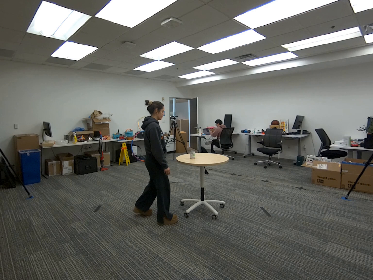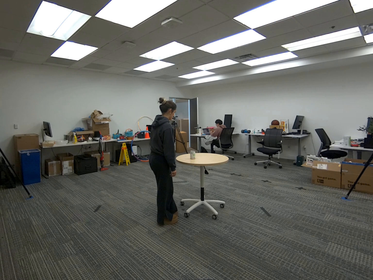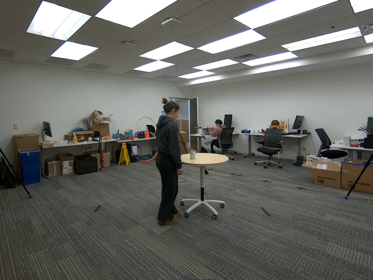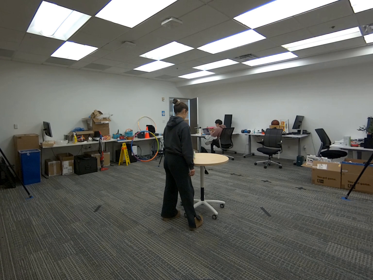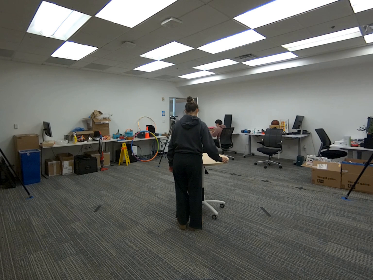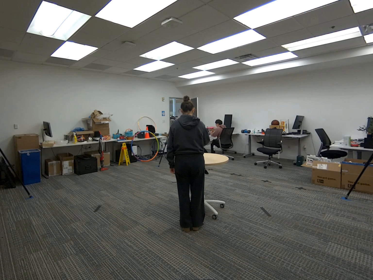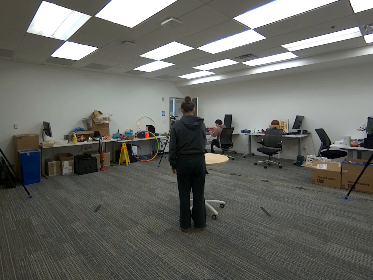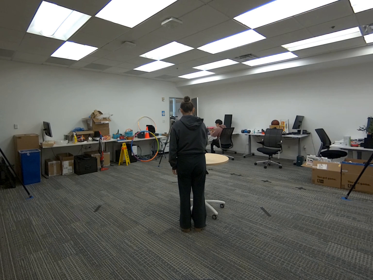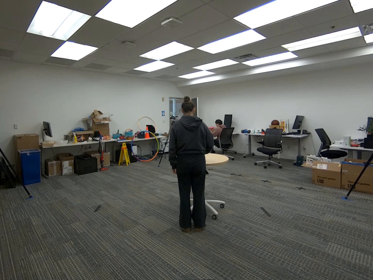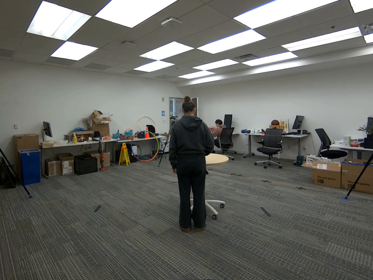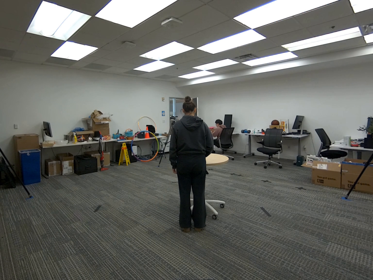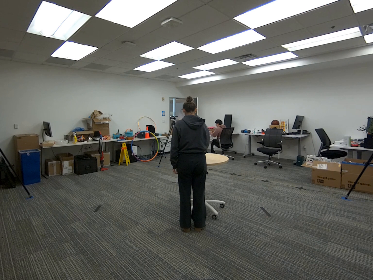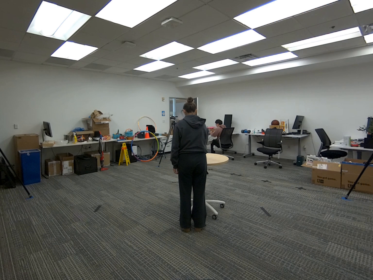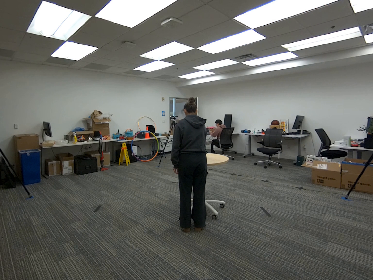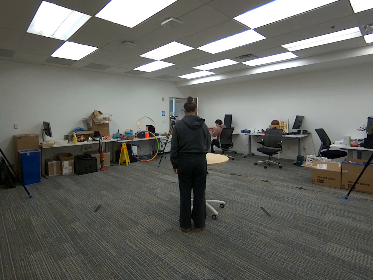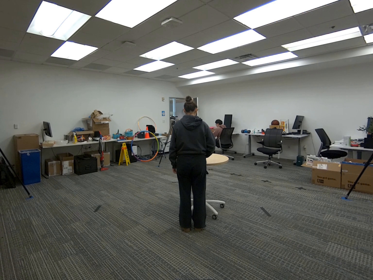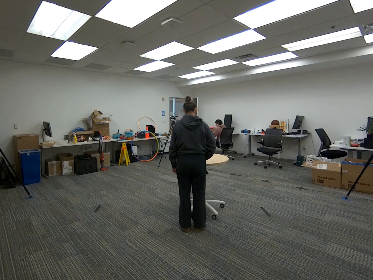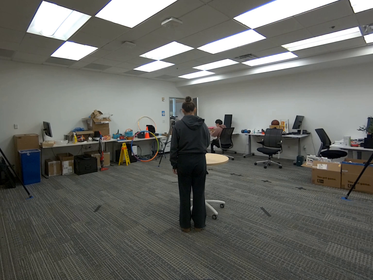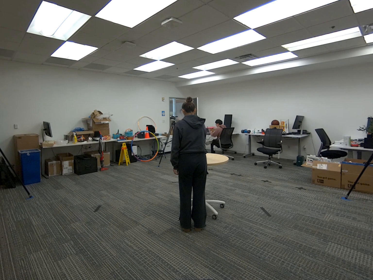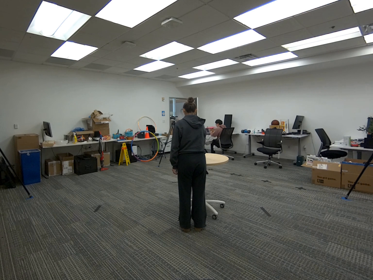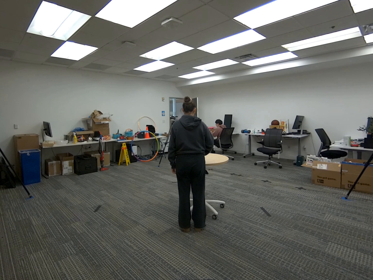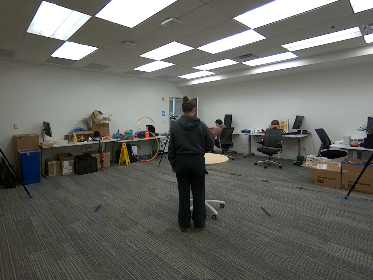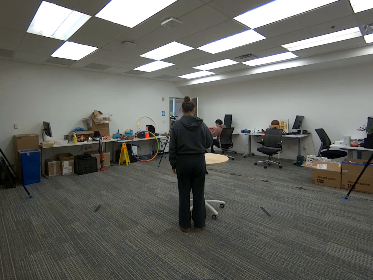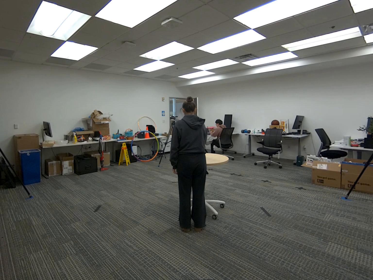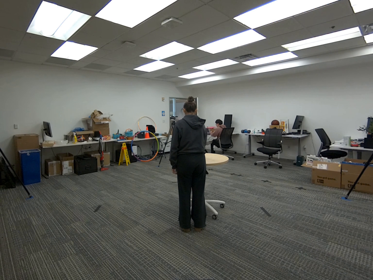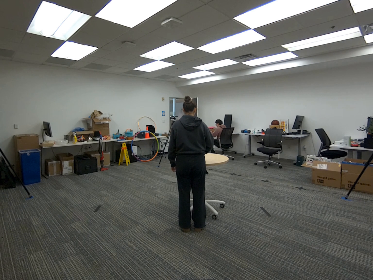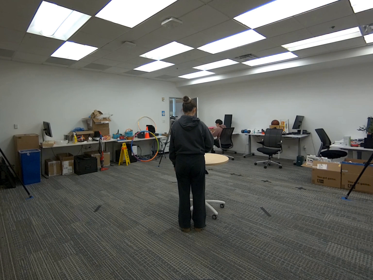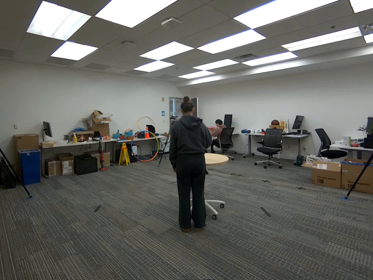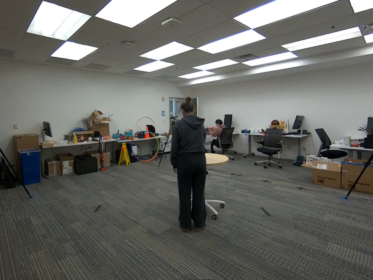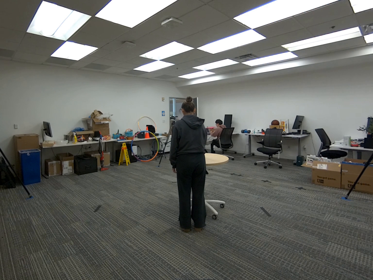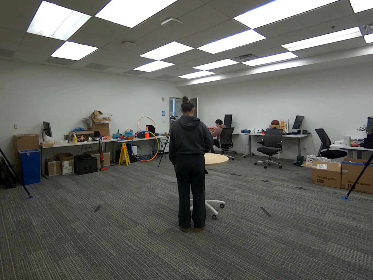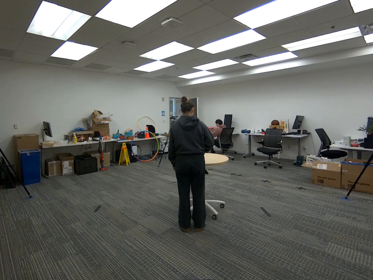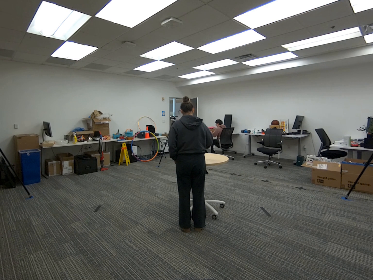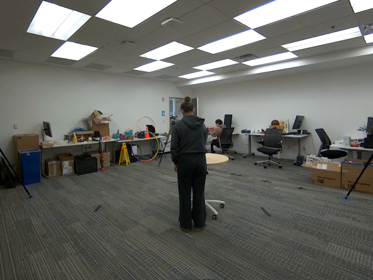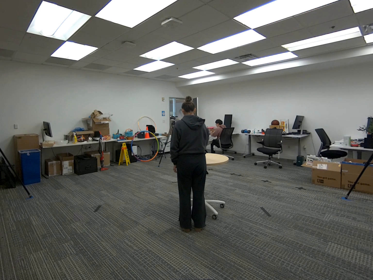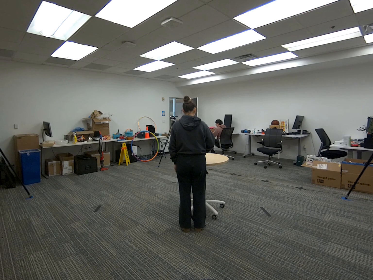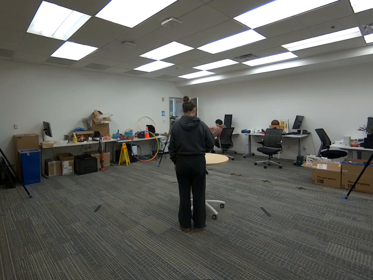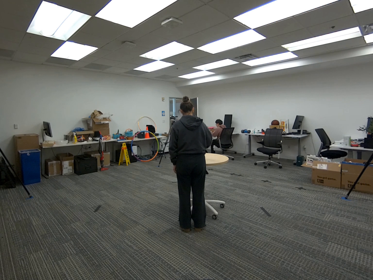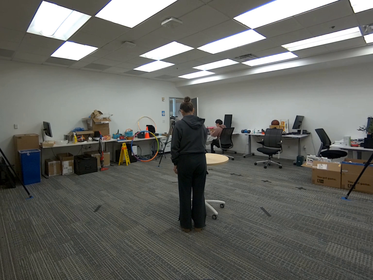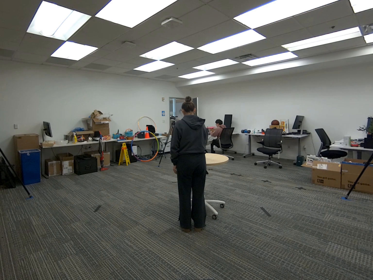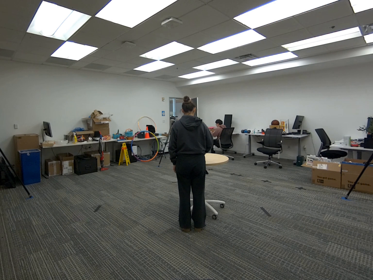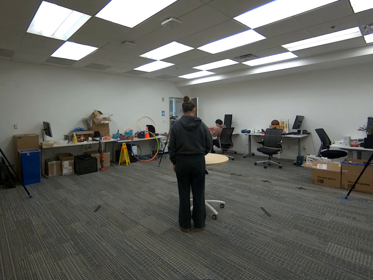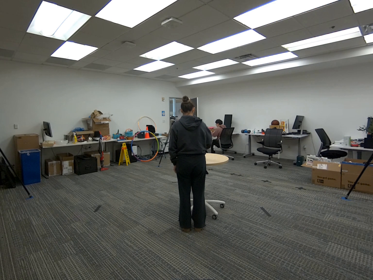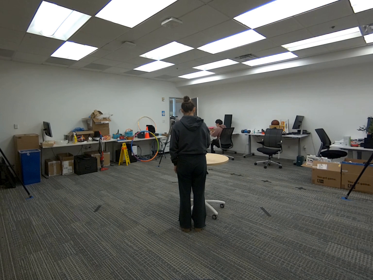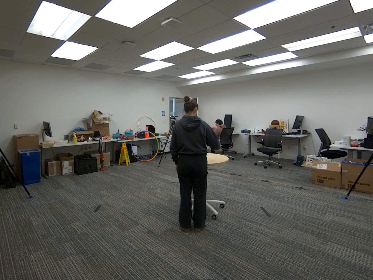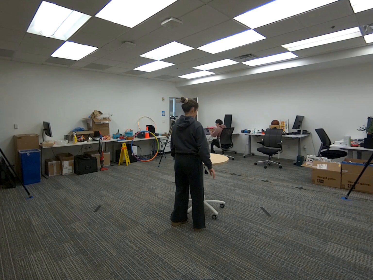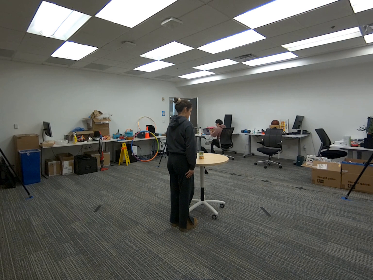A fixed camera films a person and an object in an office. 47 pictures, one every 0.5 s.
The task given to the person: Walk up to the round table and lay the corn can on its side. Gently push the corn can so that it rolls on the round table. Don't let the corn can fall off the table. Place right up on the round table when done. y.
